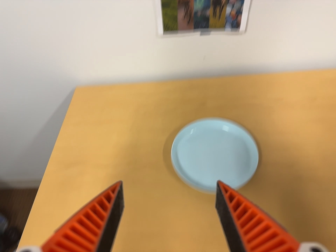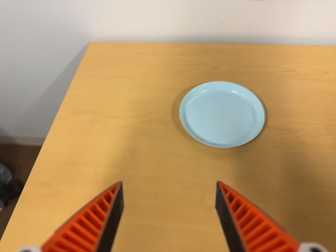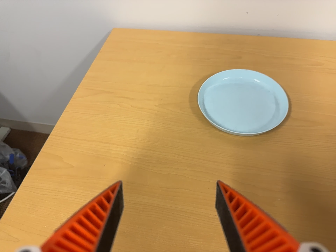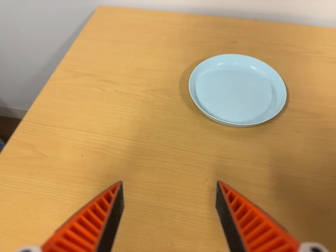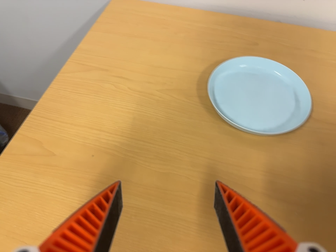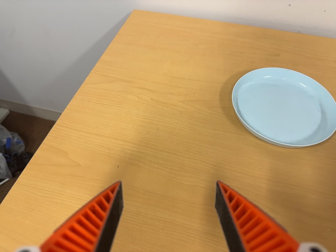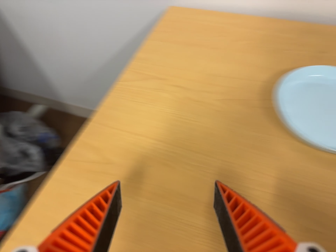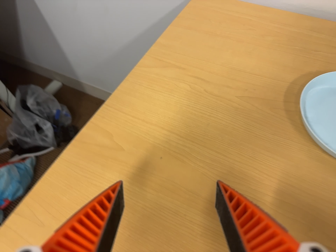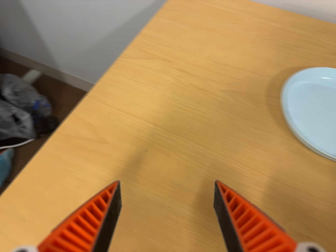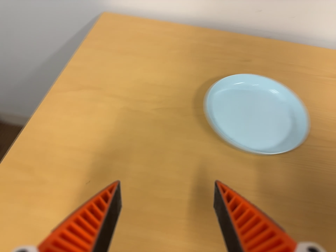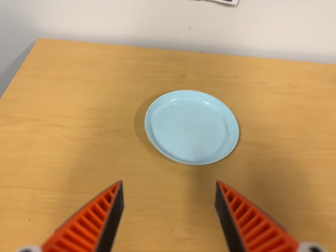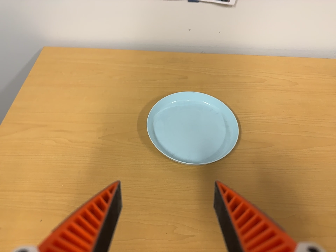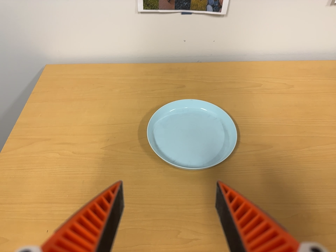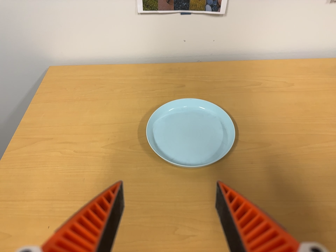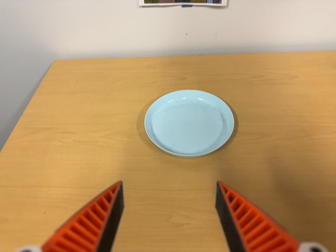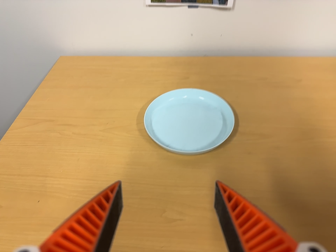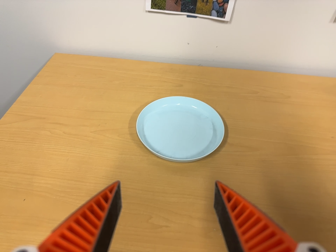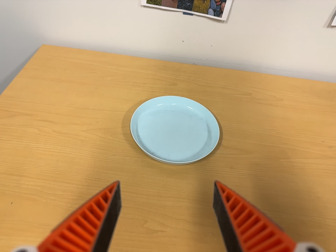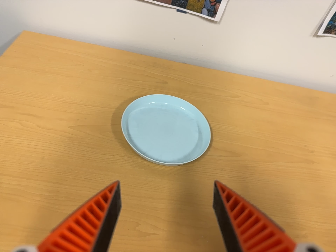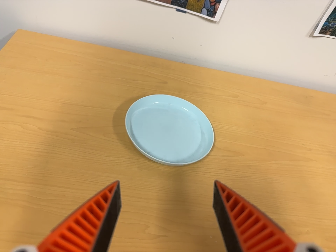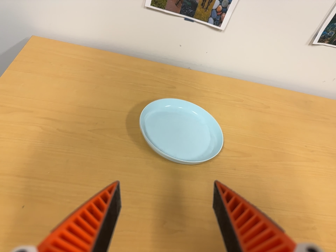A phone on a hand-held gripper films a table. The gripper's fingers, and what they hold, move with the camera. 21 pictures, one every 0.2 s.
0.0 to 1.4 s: The camera pans to its left by about 10 degrees. It travels forward, toward the bottom of its view and to its left, about 16 cm, so what stands in front looms larger. It rolls about its line of sight by about 25 degrees, and the scene rotates clockwise.
1.4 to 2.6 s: The scene slides to the left, as the camera pans about 15 degrees to its right. It travels to its right and backward, about 14 cm, so close, fixed things drift to the left. It rolls about its line of sight by about 25 degrees, and the scene rotates counterclockwise.
2.6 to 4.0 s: The camera pans to its right by about 15 degrees. It travels to its left, about 10 cm. It rolls about its line of sight by about 10 degrees, and the scene rotates clockwise.
The film runs backward here.
